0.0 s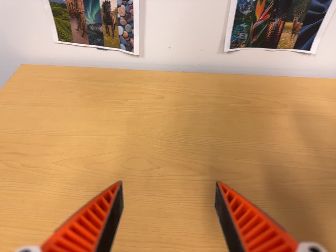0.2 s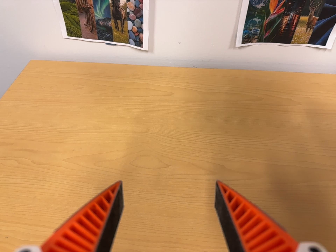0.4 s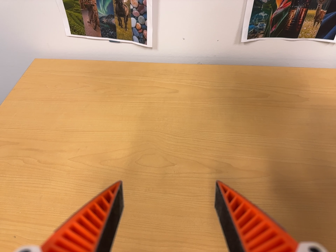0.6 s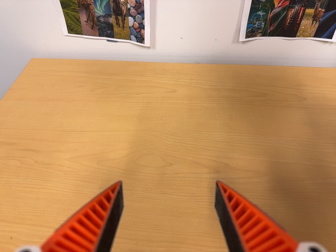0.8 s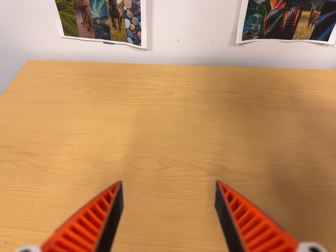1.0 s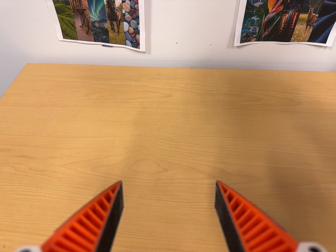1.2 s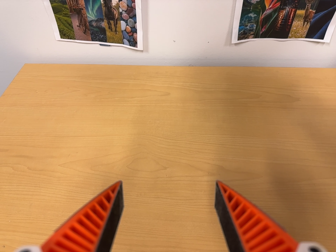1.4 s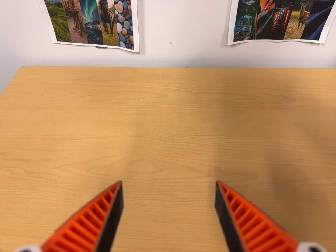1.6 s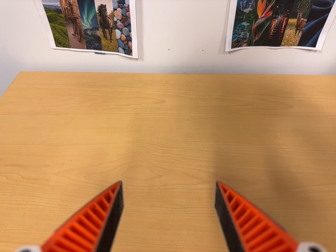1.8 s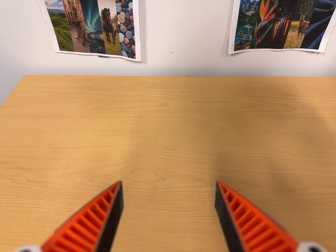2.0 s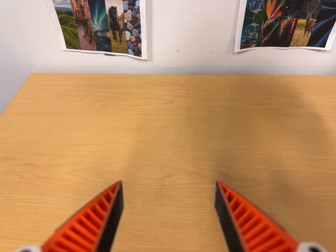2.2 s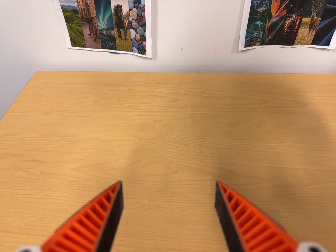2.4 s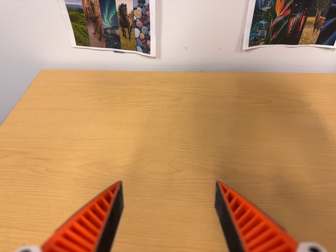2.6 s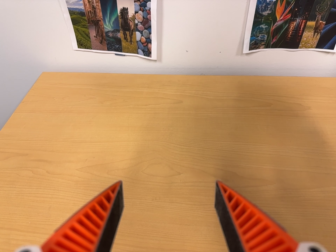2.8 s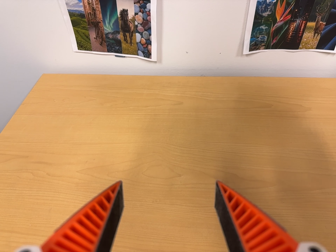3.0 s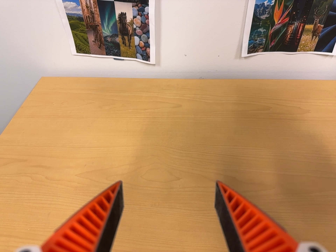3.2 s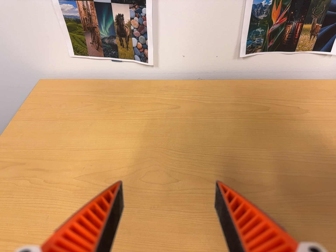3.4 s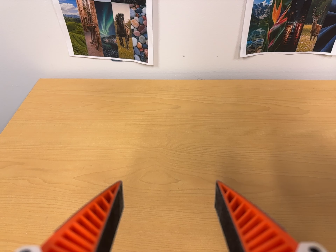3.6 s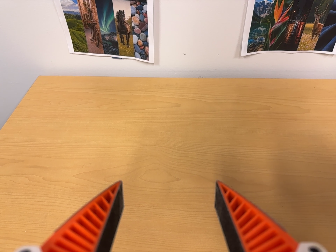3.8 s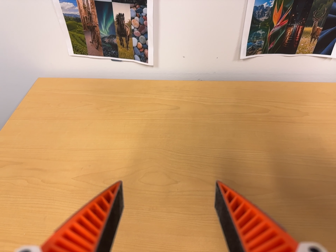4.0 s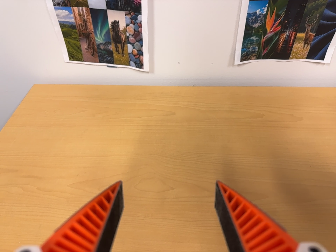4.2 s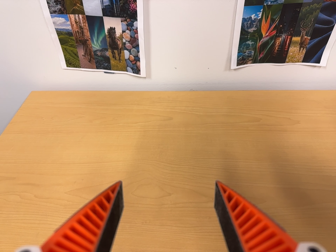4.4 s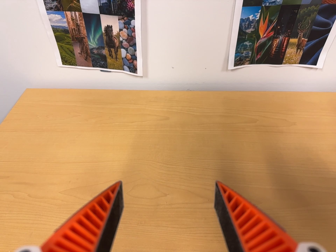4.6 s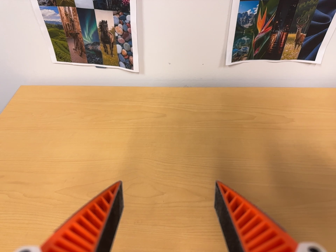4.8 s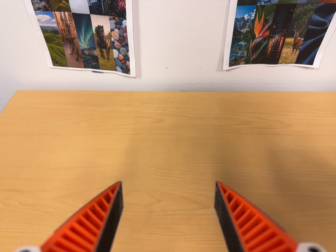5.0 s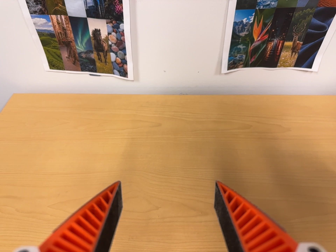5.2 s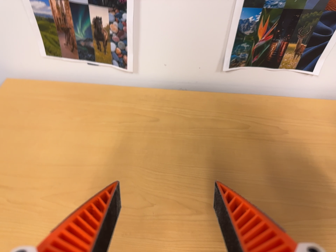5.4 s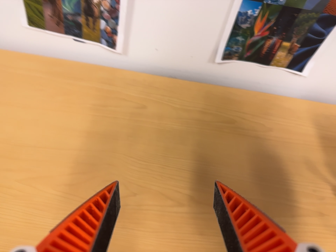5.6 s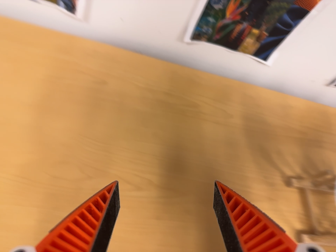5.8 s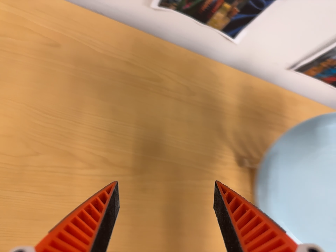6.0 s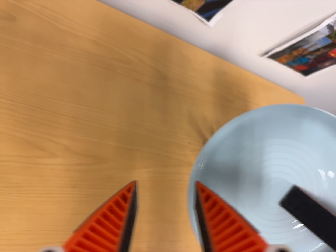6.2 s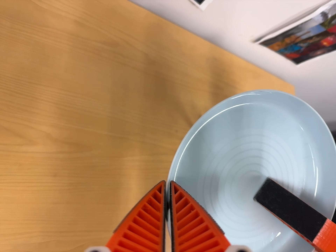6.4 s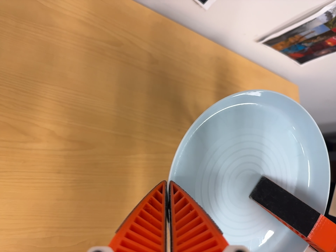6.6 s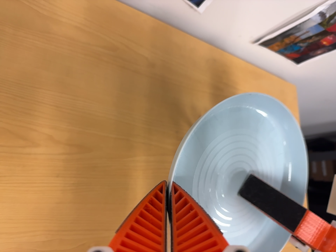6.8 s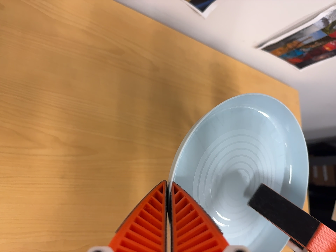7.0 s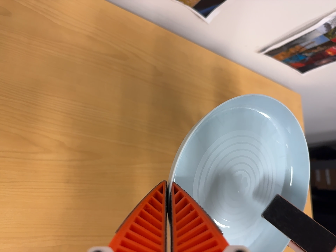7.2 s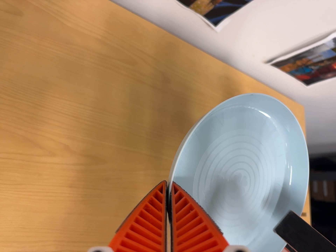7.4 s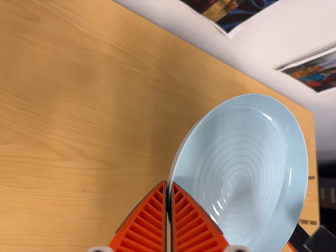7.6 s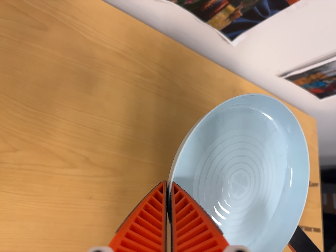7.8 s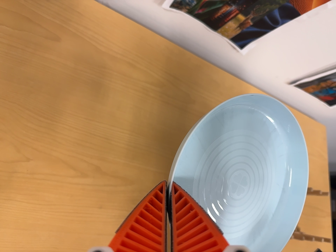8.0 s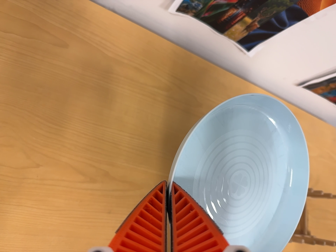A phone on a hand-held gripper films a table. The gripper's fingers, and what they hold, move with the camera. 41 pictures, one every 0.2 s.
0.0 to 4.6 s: The camera travels toward the top of its view, about 4 cm, so close, fixed things drift downward.
4.6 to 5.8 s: The camera pans to its right by about 25 degrees. It travels toward the top of its view and forward, about 10 cm. Its aim tips toward the bottom of its view by about 20 degrees. It rolls about its line of sight by about 15 degrees, and the scene rotates clockwise.
5.8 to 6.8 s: The camera shifts only a little, or ends up much as it began.
6.8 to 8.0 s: The camera travels to its left, about 6 cm, so close, fixed things drift to the right.
The film runs backward here.
